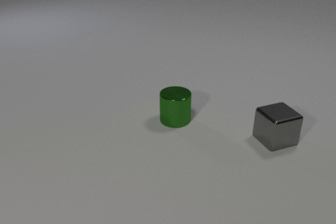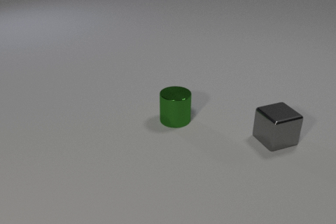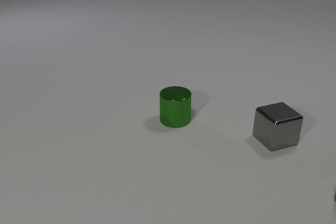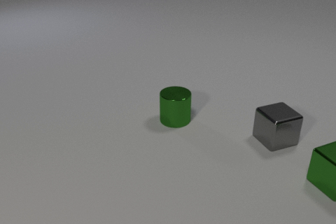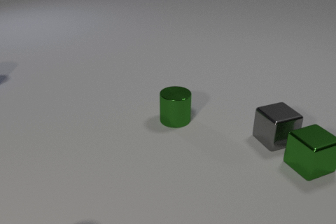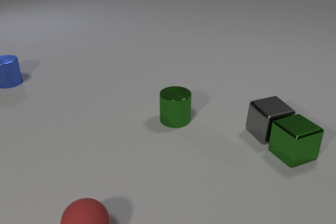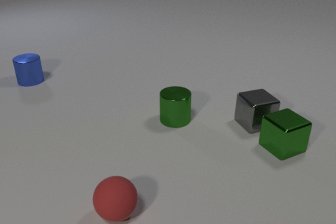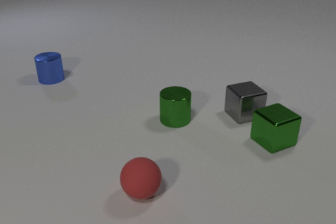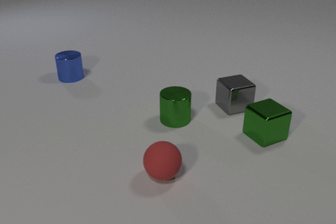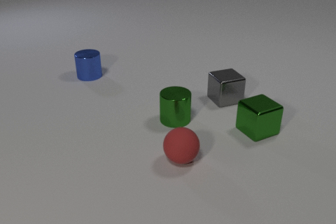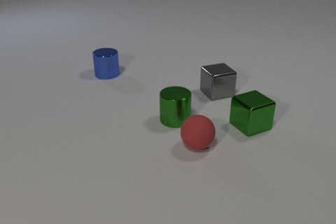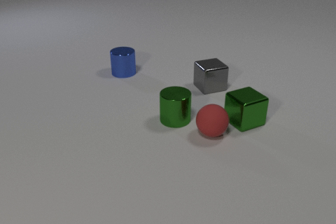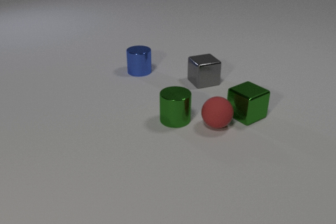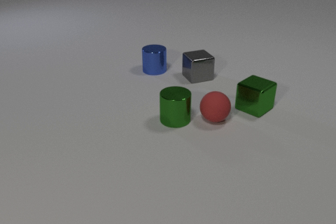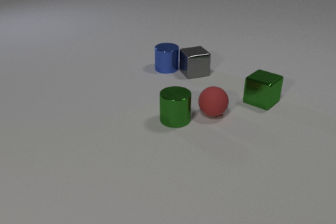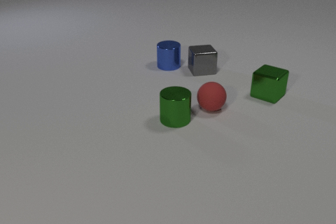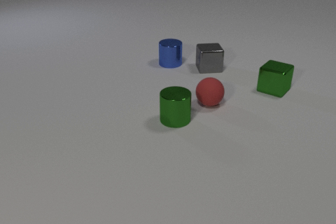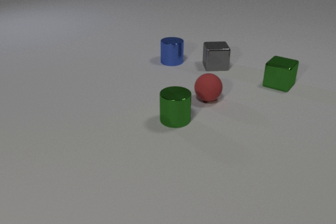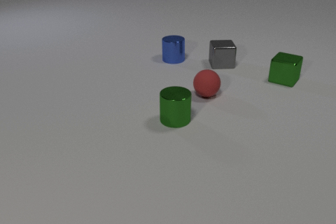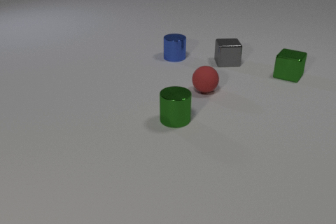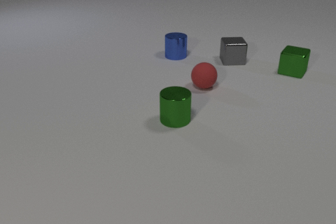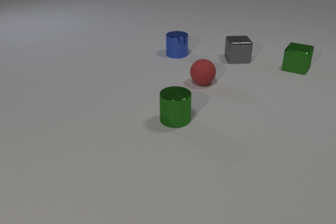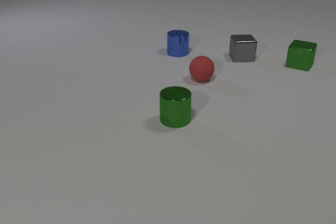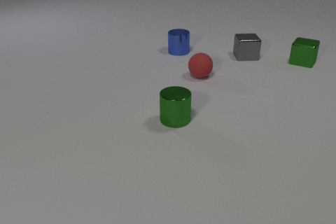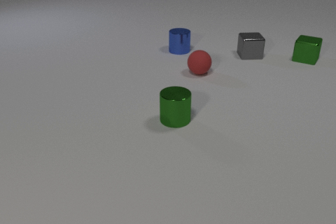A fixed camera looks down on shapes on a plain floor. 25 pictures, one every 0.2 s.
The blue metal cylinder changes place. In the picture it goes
to the right.
The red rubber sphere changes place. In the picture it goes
away from the camera.
0.0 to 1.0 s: The green metal cube comes in at the right edge, slides to the left and away from the camera. The gray metal cube slides away from the camera and to the left. The red rubber sphere comes in at the bottom edge, rolls to the right and away from the camera. The blue metal cylinder comes in at the left edge, slides to the right. The green metal cube and the gray metal cube collide.
1.0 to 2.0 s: The green metal cube slides to the left and away from the camera. The gray metal cube slides away from the camera and to the left. The red rubber sphere rolls away from the camera and to the right. The blue metal cylinder slides to the right.
2.0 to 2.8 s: The green metal cube slides away from the camera, spins counterclockwise seen from above by about 15 degrees, its near face sliding to the right. The gray metal cube slides away from the camera and to the left. The red rubber sphere rolls away from the camera. The blue metal cylinder slides to the right. The green metal cube and the red rubber sphere collide. The gray metal cube and the blue metal cylinder collide.
2.8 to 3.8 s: The green metal cube slides away from the camera. The gray metal cube slides to the right and away from the camera. The red rubber sphere rolls away from the camera. The blue metal cylinder slides away from the camera.
3.8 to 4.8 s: The green metal cube slides away from the camera. The gray metal cube slides away from the camera and to the right. The red rubber sphere rolls away from the camera. The blue metal cylinder slides away from the camera.
What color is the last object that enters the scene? blue.
What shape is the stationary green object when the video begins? cylinder.
How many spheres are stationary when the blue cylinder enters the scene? 0.
